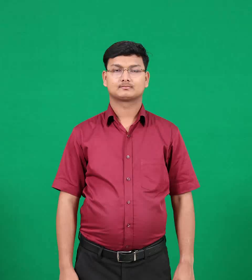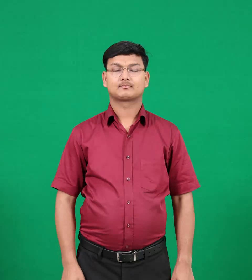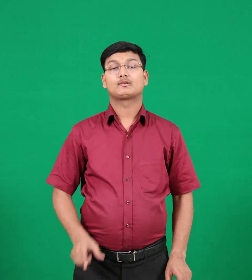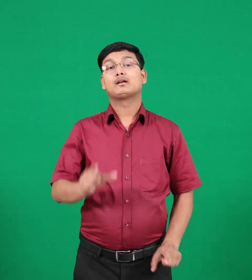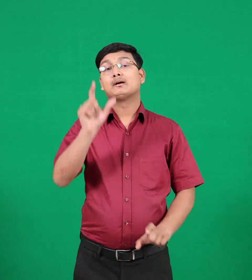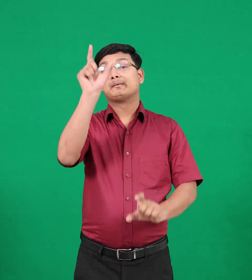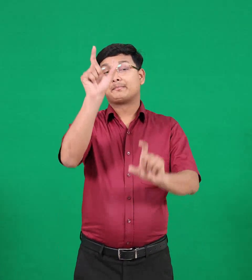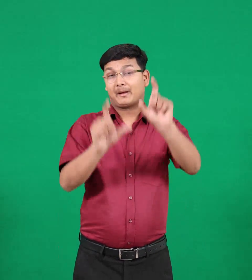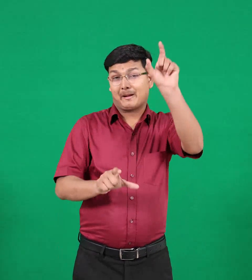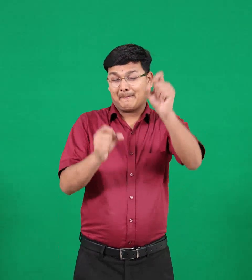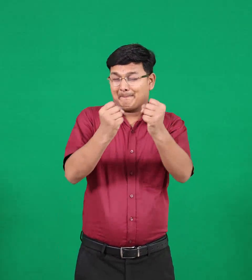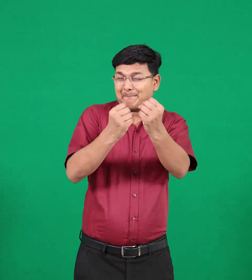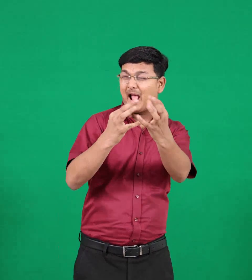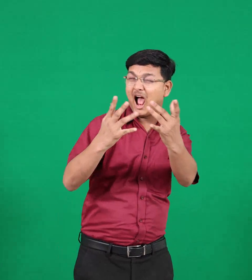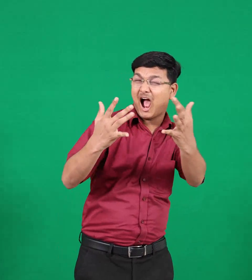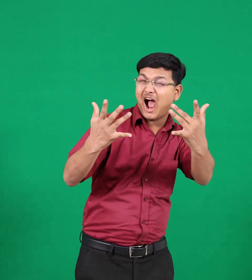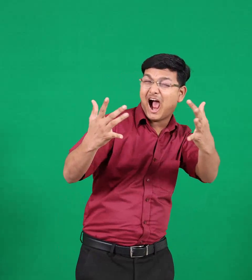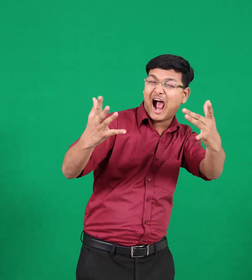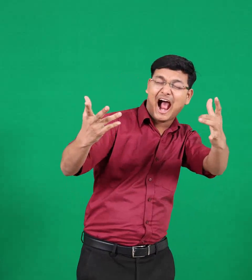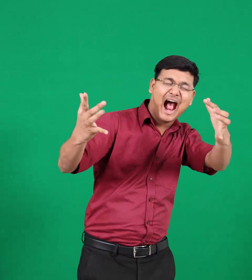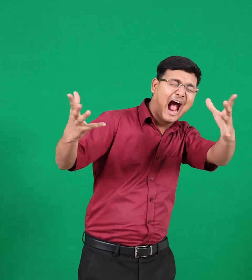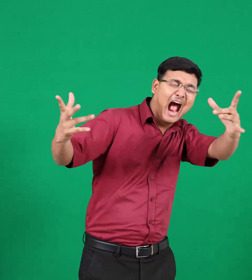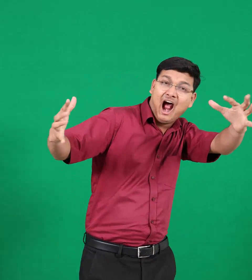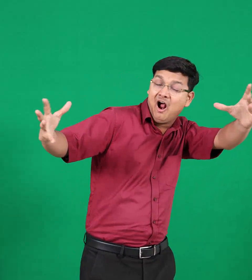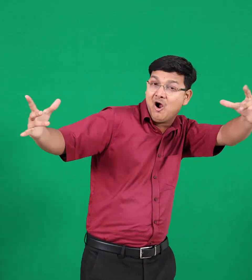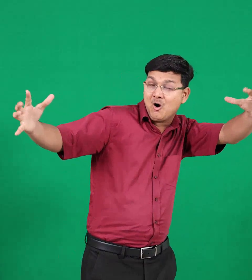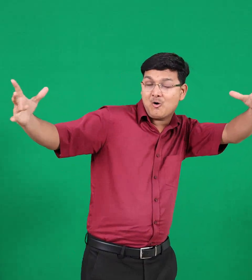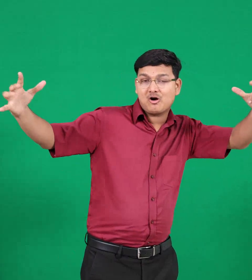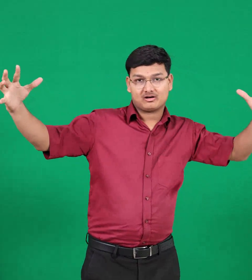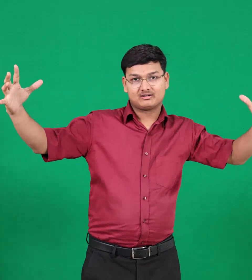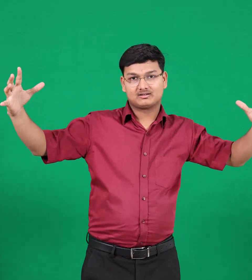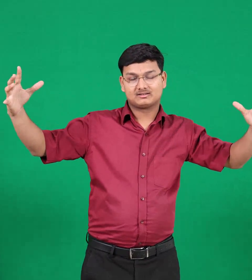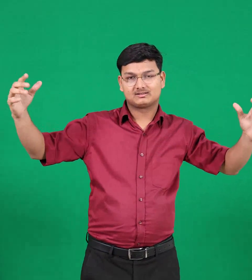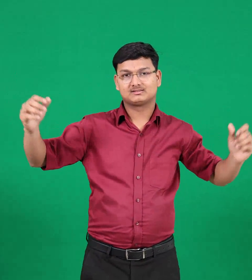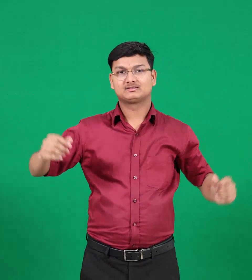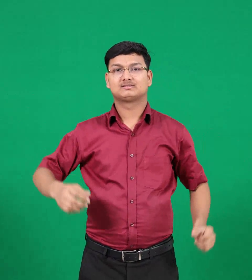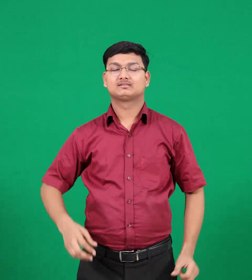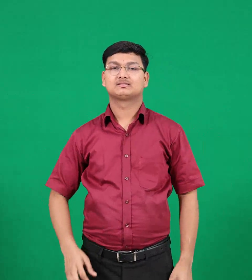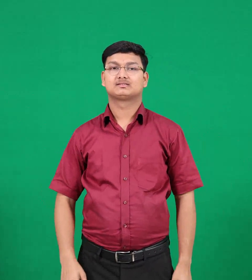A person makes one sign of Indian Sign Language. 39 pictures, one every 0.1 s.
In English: crowds
